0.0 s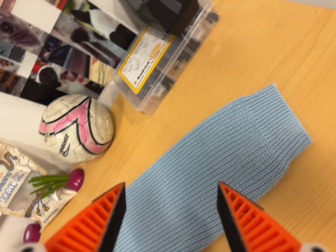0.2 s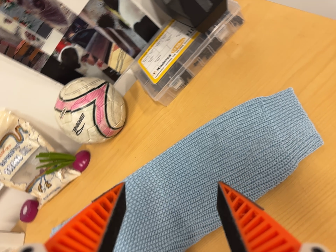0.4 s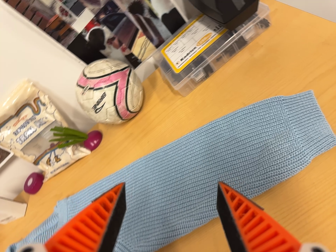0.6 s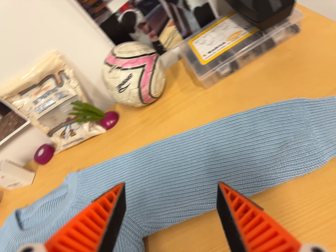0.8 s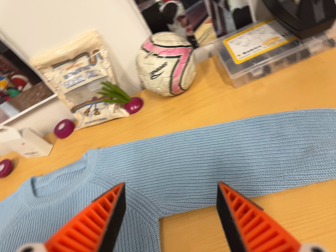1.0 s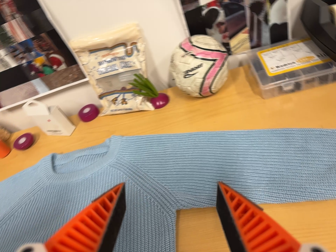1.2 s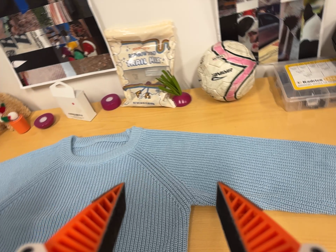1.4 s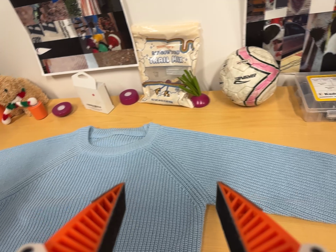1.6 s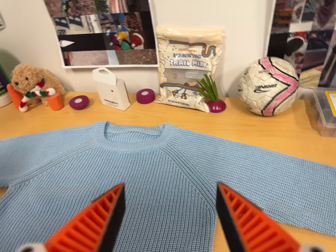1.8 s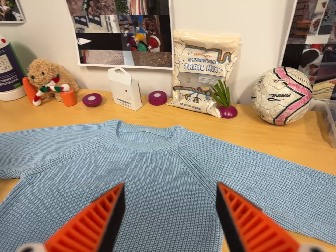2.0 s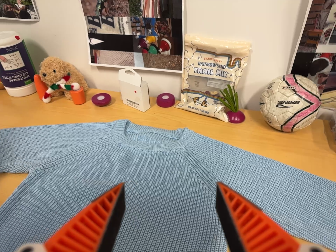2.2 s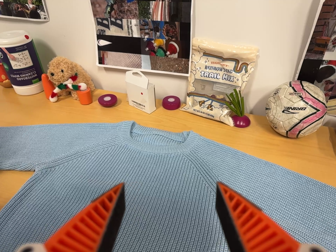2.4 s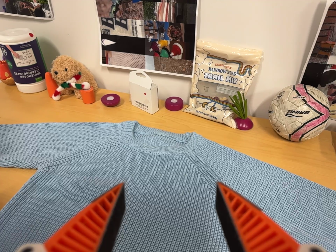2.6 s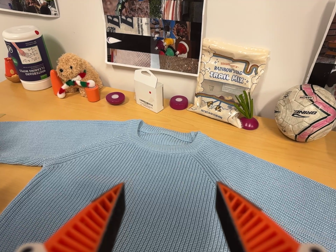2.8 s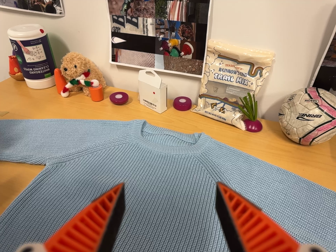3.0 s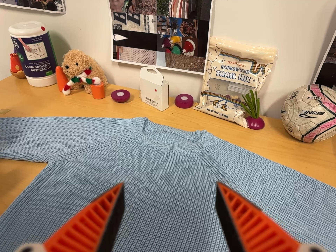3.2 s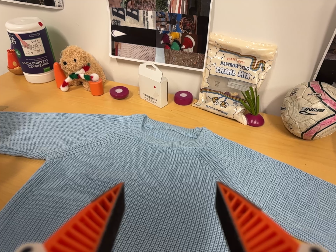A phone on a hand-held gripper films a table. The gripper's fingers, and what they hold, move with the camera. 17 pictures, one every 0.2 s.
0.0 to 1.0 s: The camera travels to its left, toward the bottom of its view and backward, about 20 cm, so close, fixed things drift to the right. It rolls about its line of sight by about 40 degrees, and the scene rotates clockwise.
1.0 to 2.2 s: The camera travels to its left, about 14 cm, so close, fixed things drift to the right. It rolls about its line of sight by about 25 degrees, and the scene rotates clockwise.
2.2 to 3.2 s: The camera shifts only a little, or ends up much as it began.
The film runs forward here.
